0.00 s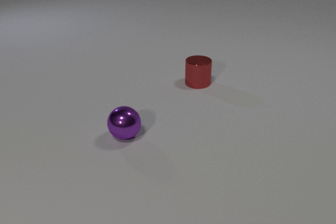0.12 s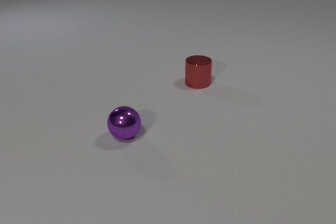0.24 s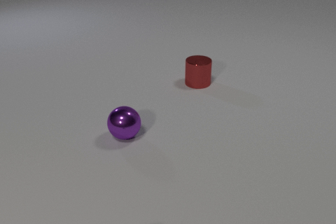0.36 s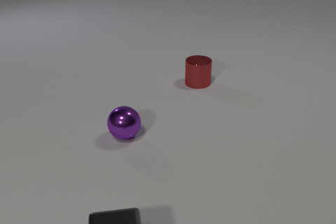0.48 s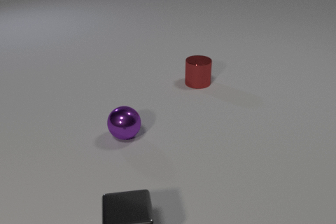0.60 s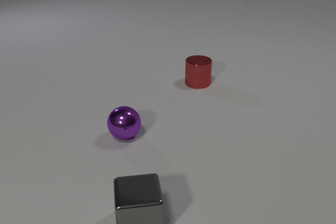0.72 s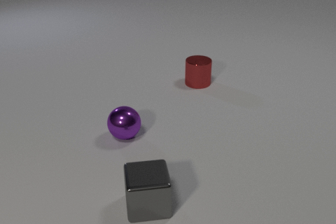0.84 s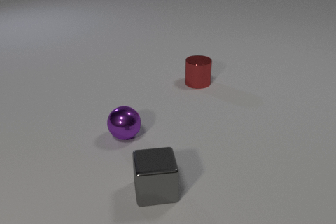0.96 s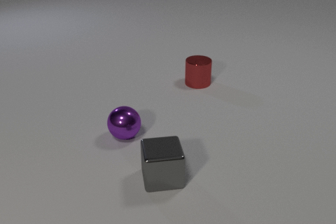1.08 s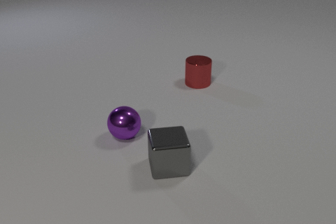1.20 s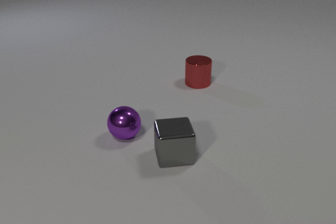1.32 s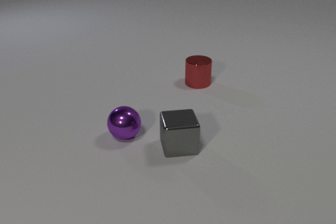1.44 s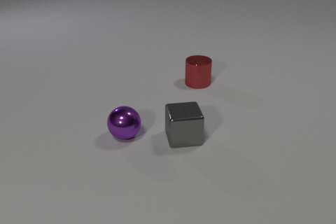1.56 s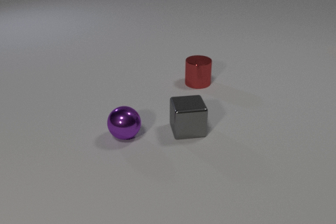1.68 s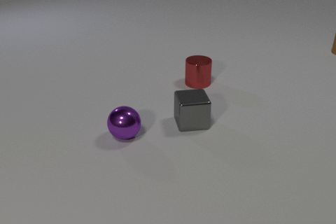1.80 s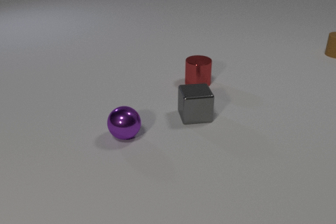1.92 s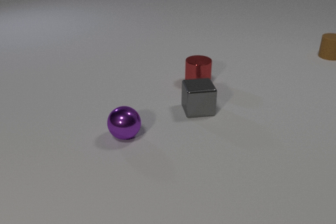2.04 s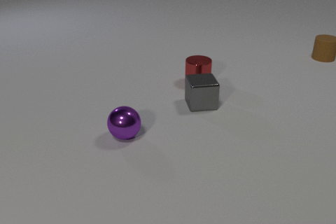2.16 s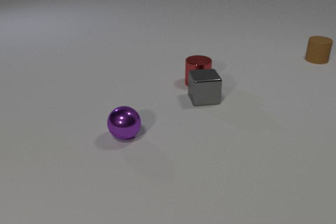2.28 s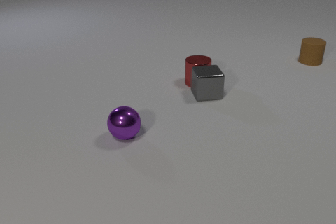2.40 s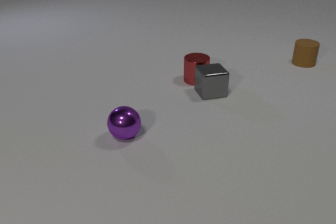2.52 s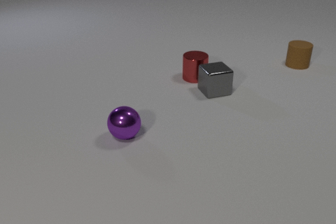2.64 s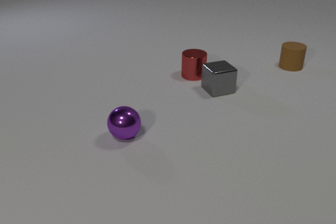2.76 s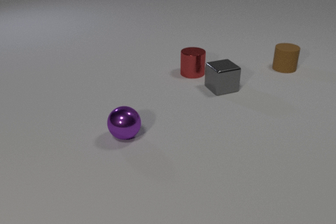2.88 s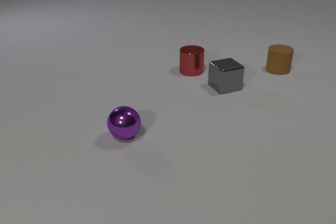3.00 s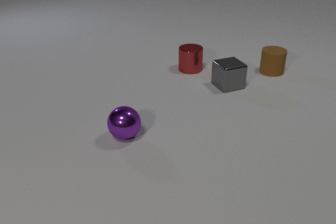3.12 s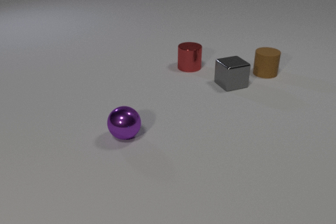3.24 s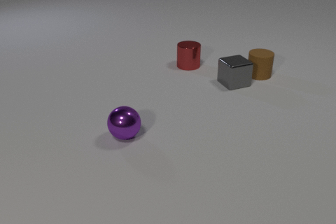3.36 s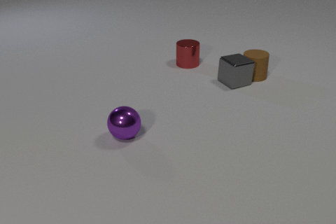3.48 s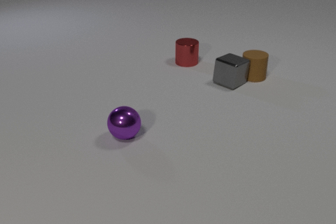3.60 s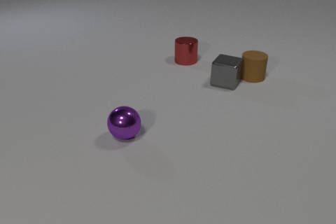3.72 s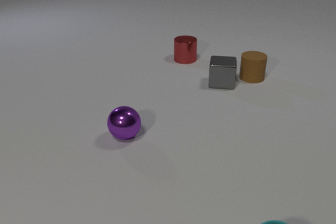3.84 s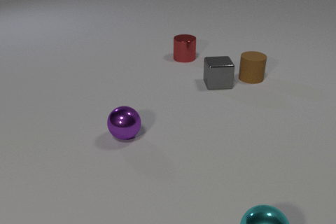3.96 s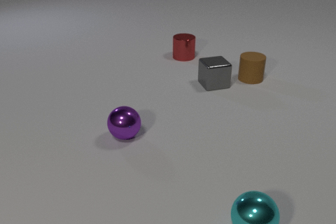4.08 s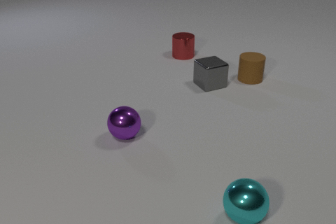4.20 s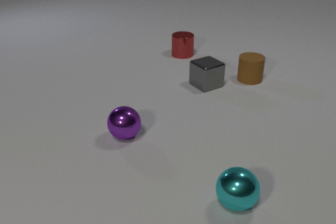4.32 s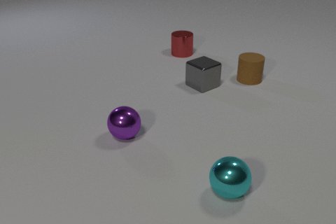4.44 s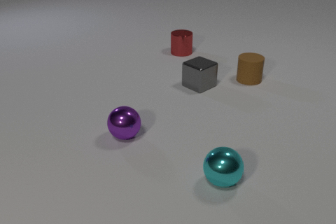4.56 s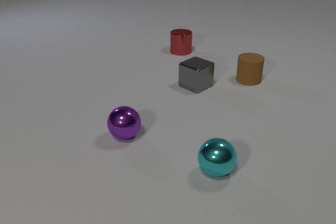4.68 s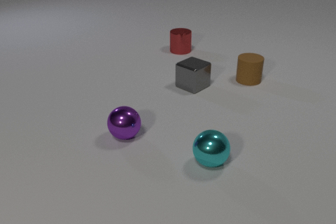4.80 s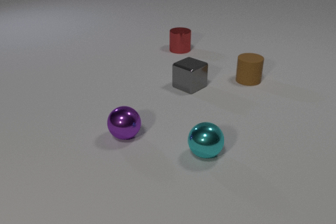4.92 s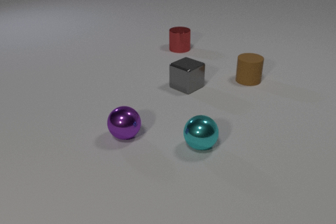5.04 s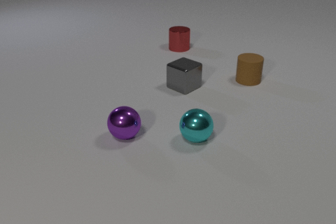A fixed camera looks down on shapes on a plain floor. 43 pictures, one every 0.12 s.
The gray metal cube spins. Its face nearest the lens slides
to the right.
The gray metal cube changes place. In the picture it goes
away from the camera.
0.00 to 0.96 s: The gray metal cube comes in at the bottom edge, slides away from the camera and to the right.
0.96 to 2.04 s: The gray metal cube slides away from the camera. The brown rubber cylinder comes in at the right edge, slides toward the camera and to the left.
2.04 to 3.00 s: The gray metal cube slides away from the camera and to the right. The red metal cylinder slides away from the camera. The brown rubber cylinder slides toward the camera and to the left. The gray metal cube and the red metal cylinder collide.
3.00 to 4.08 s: The gray metal cube slides to the left, spins counterclockwise seen from above by about 90 degrees, its near face sliding to the right. The red metal cylinder slides away from the camera. The brown rubber cylinder slides toward the camera and to the left. The cyan metal sphere comes in at the bottom edge, rolls away from the camera and to the left. The gray metal cube and the brown rubber cylinder collide.
4.08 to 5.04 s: The gray metal cube slides to the left, spins so that its near face slides to the right, counterclockwise seen from above. The red metal cylinder slides away from the camera. The cyan metal sphere rolls away from the camera and to the left.
How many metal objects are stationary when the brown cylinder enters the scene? 2.
How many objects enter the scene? 3.
What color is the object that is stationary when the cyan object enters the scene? purple.
